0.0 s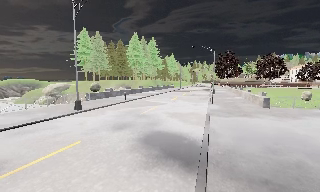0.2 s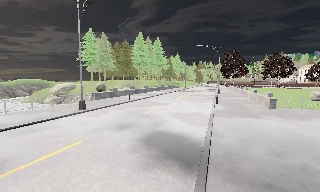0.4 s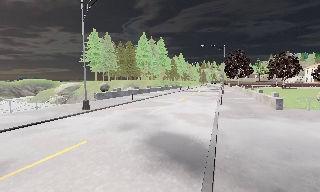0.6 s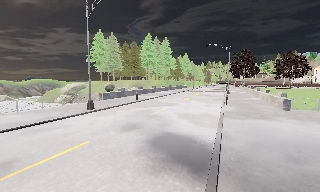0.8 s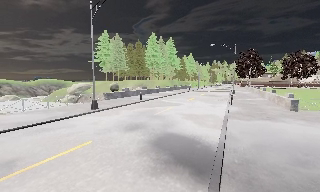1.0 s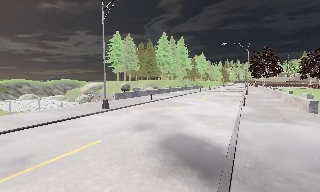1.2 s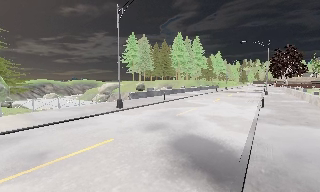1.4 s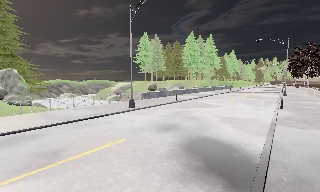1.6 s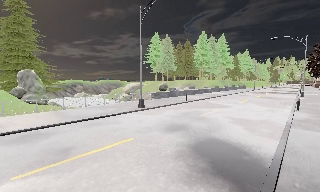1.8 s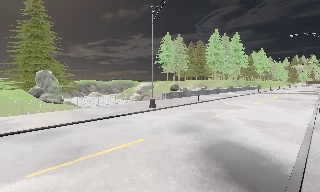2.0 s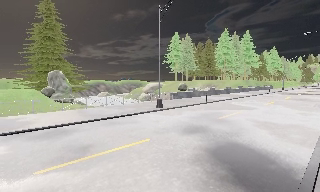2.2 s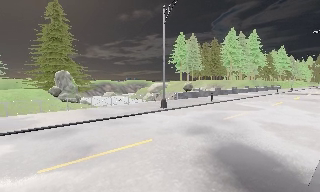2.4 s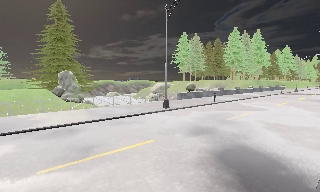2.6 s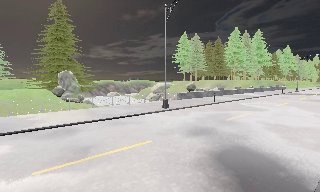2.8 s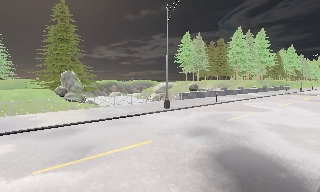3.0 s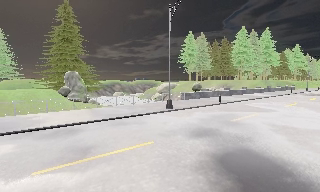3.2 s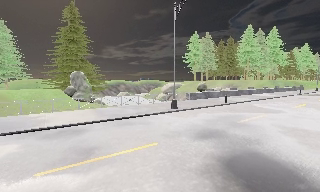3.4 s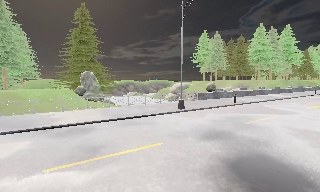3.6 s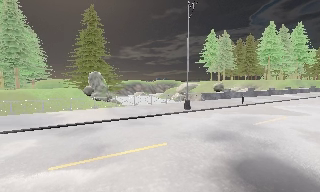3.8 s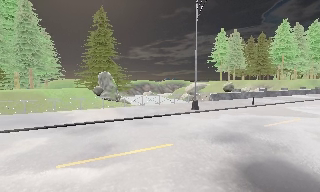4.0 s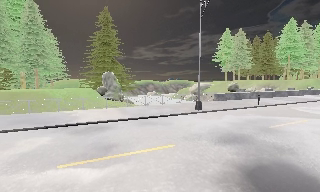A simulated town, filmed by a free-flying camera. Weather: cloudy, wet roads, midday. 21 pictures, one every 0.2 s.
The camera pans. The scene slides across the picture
to the right.
The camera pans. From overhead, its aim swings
counterclockwise.
0.0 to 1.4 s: The camera pans to its left, which is counterclockwise from overhead, by about 20 degrees. It travels forward, about 0.5 m, so what stands in front looms larger.
1.4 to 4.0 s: The scene slides to the right, as the camera pans about 30 degrees to its left. It travels to its right and forward, about 1 m.
The film runs forward here.
